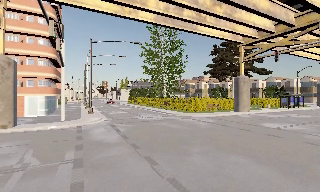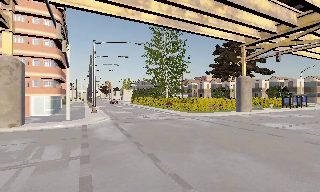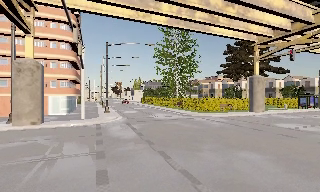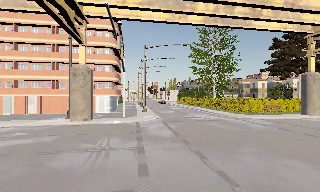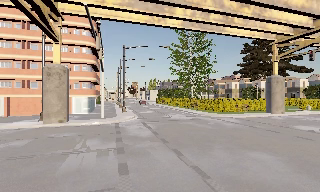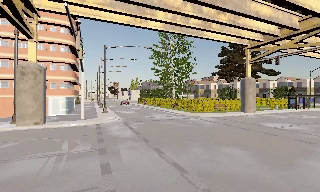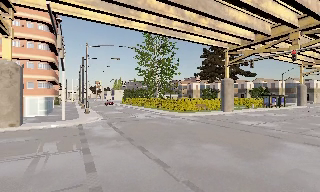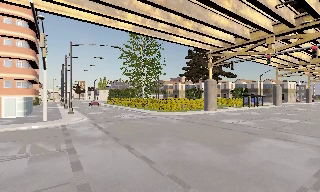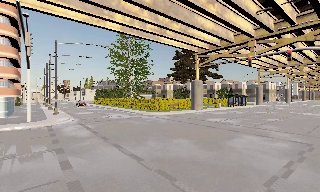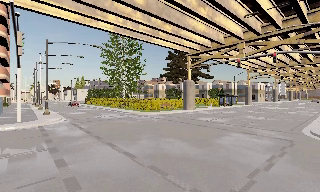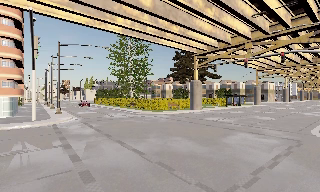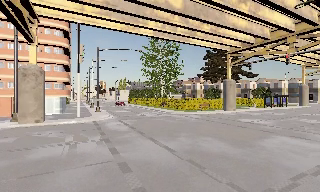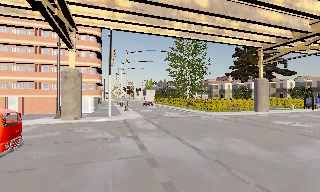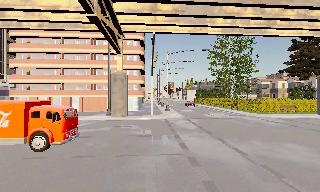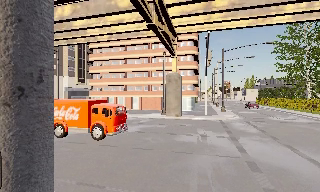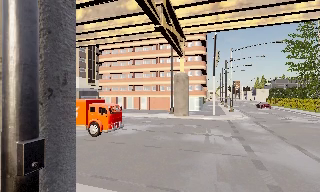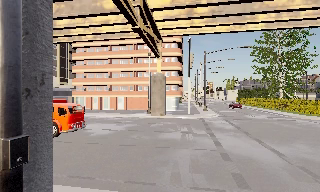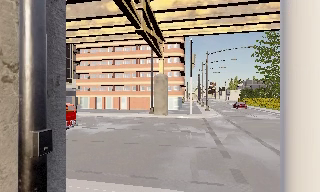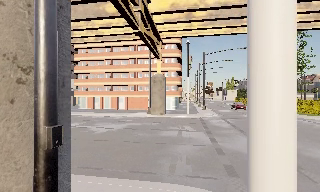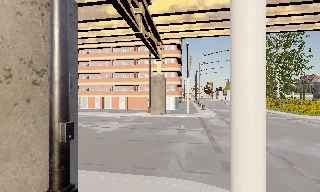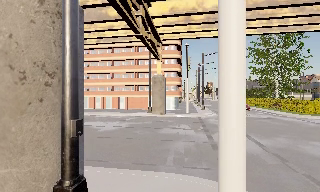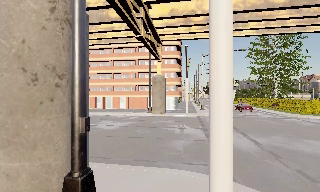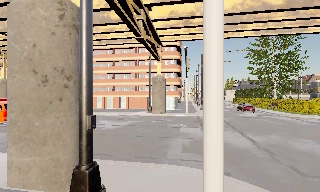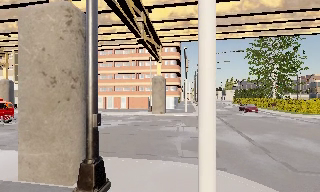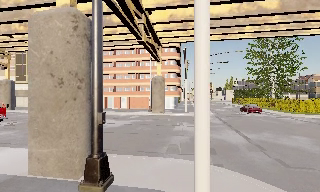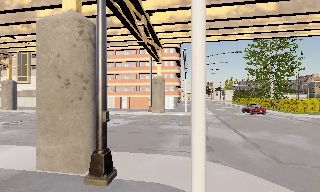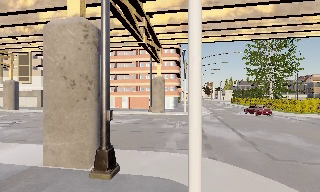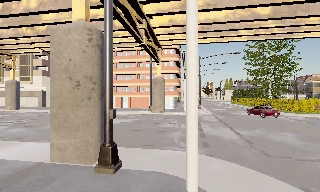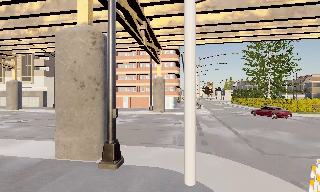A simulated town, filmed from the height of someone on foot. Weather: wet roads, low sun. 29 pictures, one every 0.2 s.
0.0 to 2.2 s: The camera travels backward, about 3.5 m, so what stands in front gets smaller.
2.2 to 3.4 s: The scene slides to the right, as the camera pans about 40 degrees to its left. It travels backward, about 2 m.
3.4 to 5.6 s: The camera travels backward, about 3.5 m, so what stands in front gets smaller.
The film runs backward here.
